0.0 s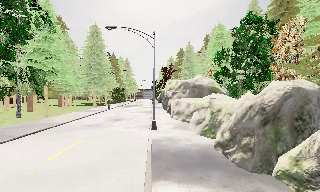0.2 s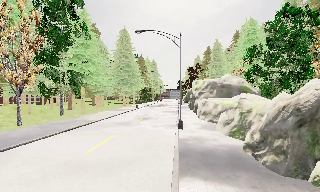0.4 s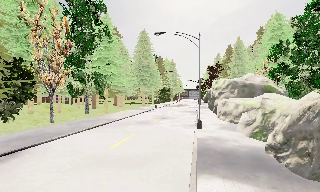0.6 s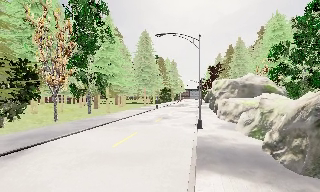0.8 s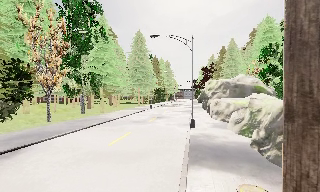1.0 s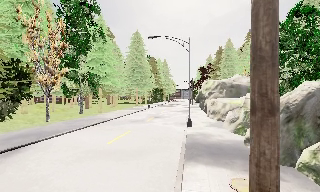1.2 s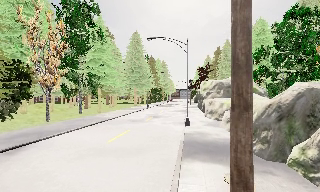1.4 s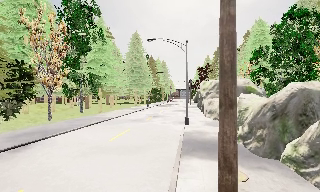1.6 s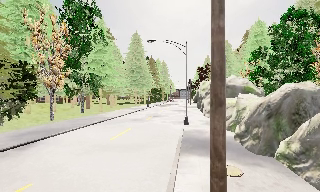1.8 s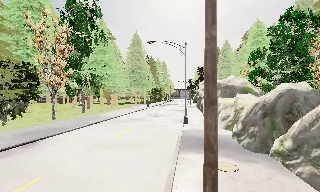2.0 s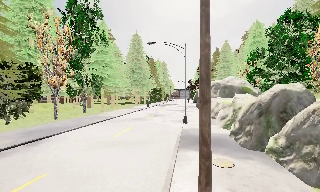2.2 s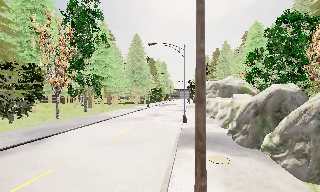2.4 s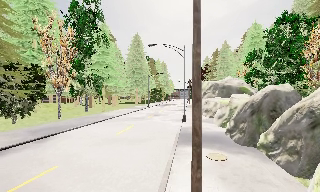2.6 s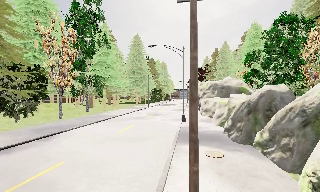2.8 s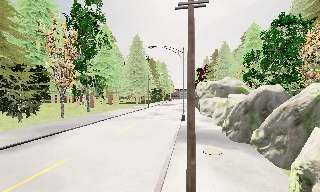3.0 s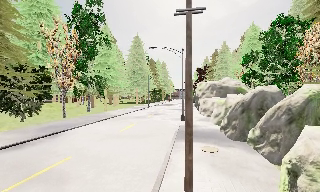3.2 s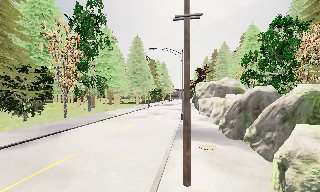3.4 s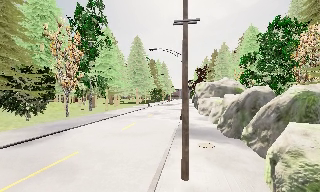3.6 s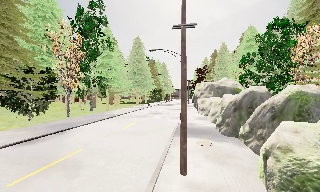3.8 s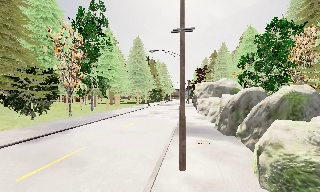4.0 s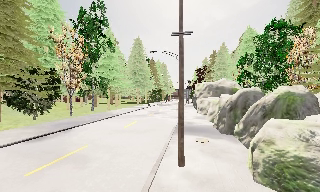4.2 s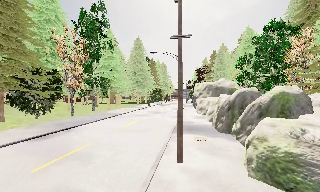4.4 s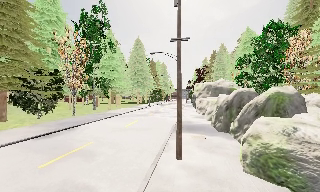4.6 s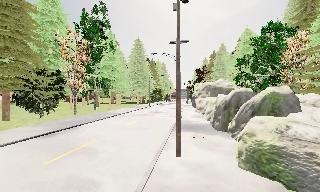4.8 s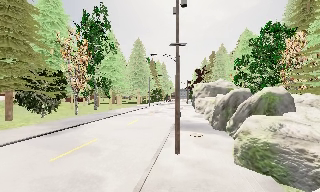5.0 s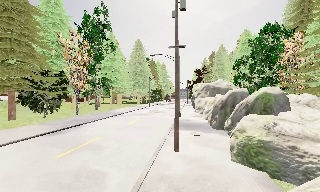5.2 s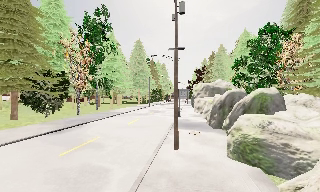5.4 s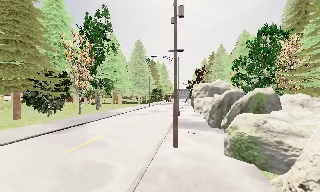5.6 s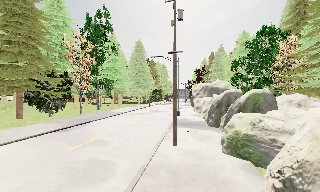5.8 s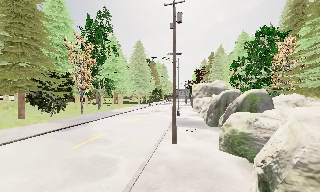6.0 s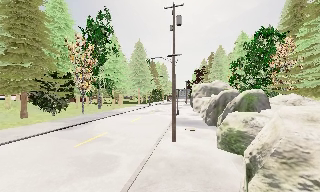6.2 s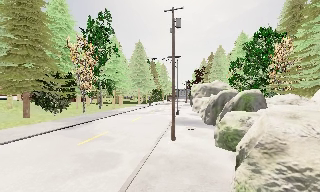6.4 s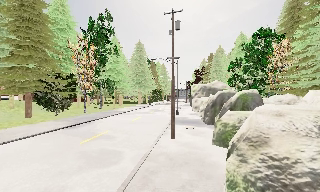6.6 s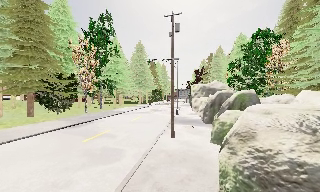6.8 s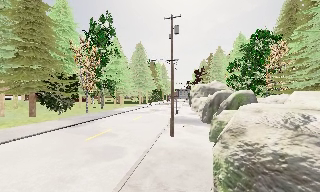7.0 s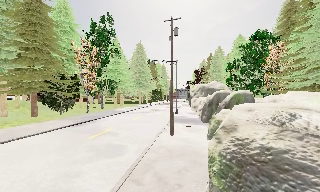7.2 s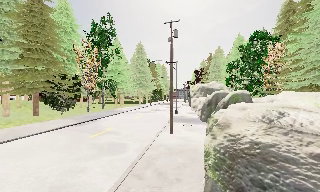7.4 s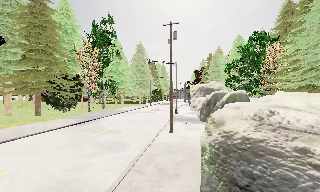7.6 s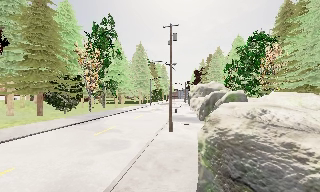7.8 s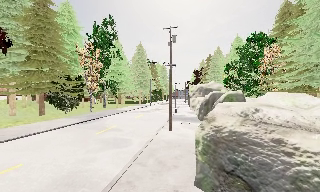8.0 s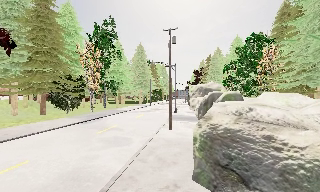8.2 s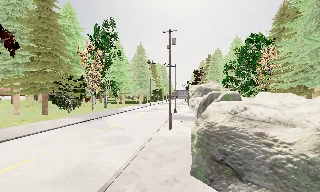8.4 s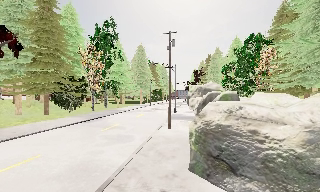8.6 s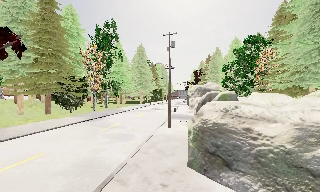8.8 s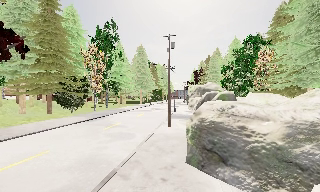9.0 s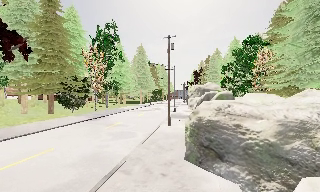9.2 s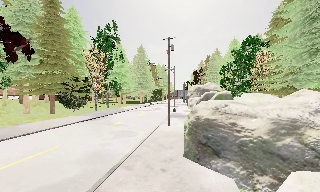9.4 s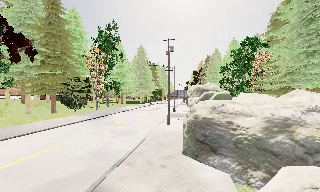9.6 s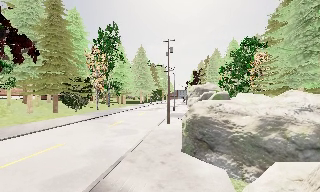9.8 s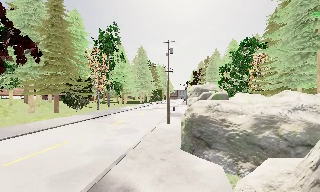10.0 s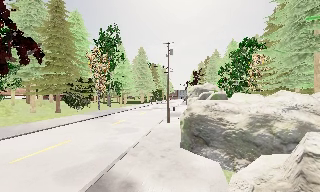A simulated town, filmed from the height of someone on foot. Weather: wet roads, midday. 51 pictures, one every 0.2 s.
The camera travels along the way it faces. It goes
backward.
0.0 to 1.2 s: The camera swings to its left by about 15 degrees, and the scene slides to the right. It travels backward, about 2 m, so what stands in front gets smaller.
1.2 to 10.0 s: The camera travels backward, about 13 m, so what stands in front gets smaller.
The film runs backward here.
